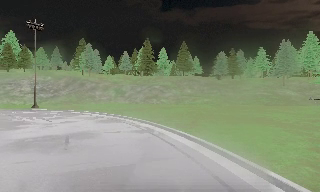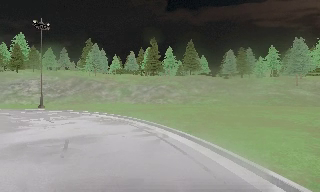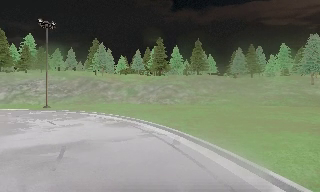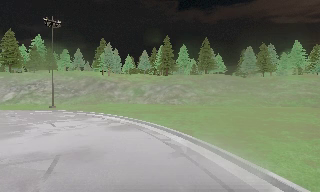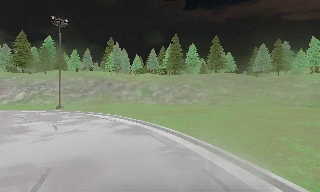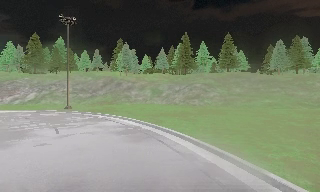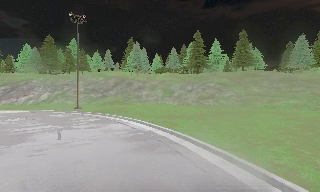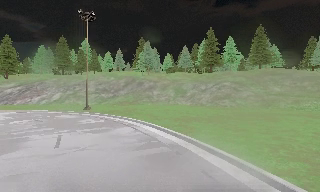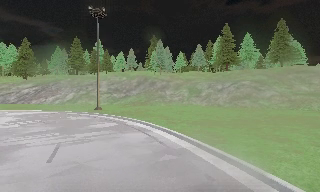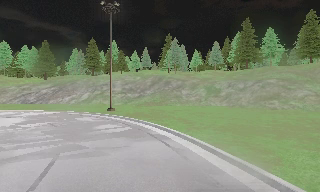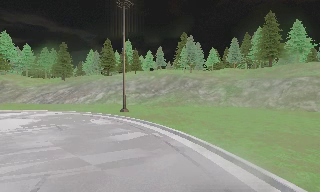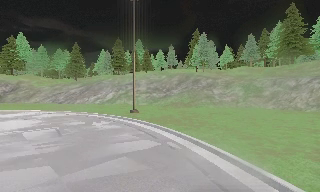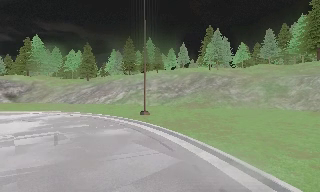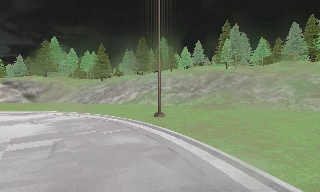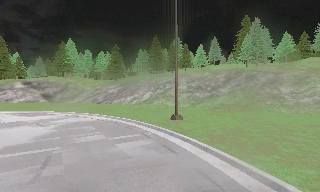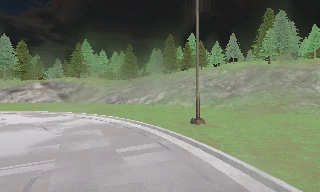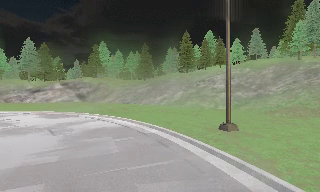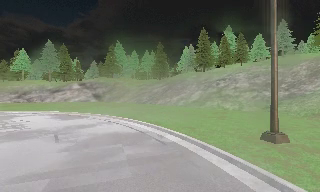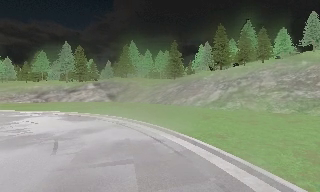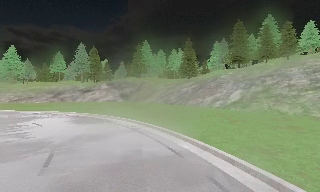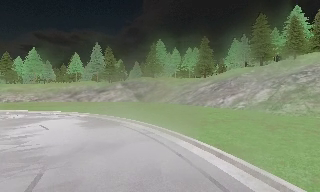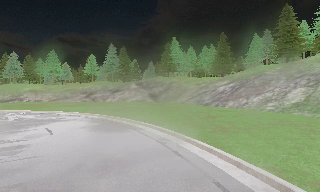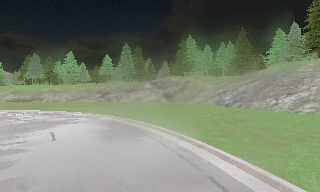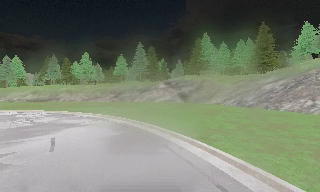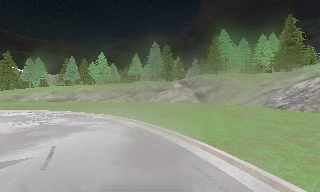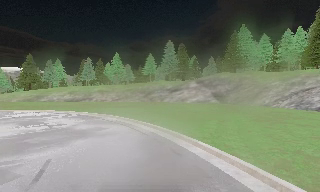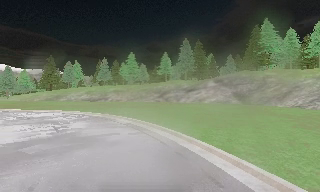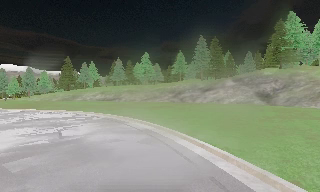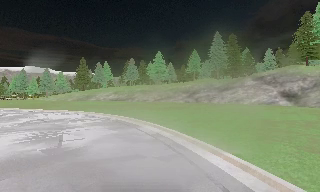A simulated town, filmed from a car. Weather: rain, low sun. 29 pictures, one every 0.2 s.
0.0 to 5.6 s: The camera pans to its left, which is counterclockwise from overhead, by about 120 degrees. It travels forward, about 40 m.
The film runs forward here.
